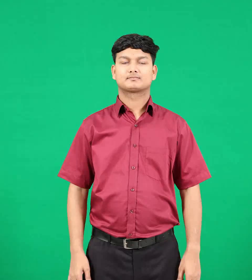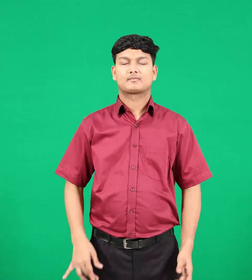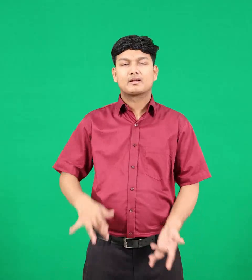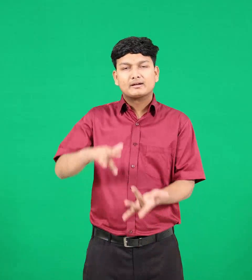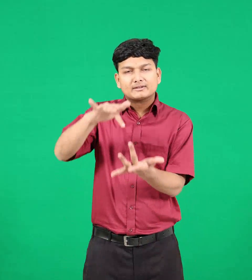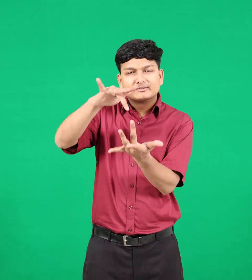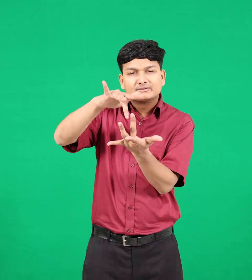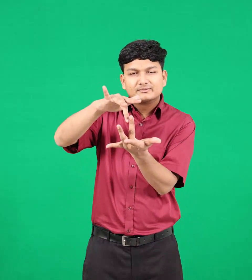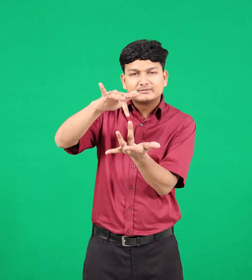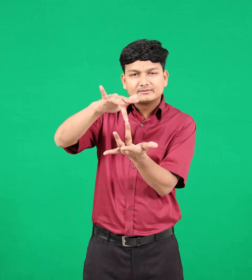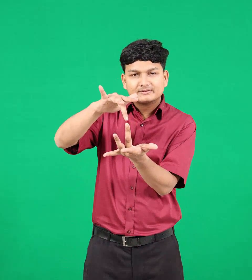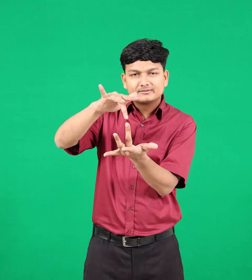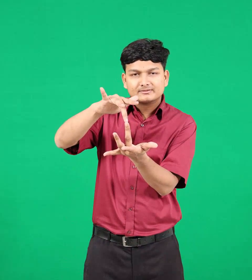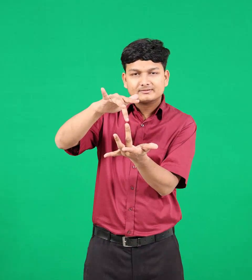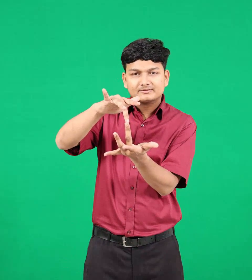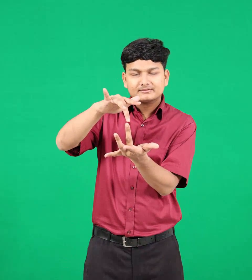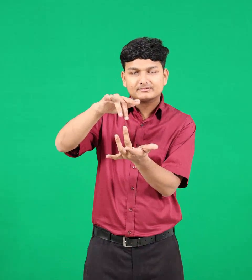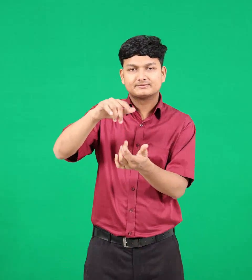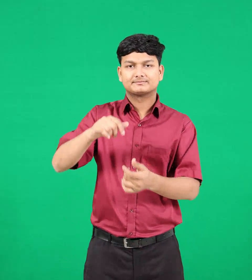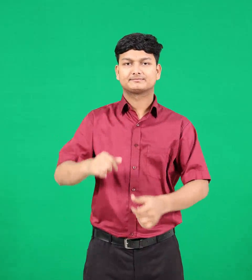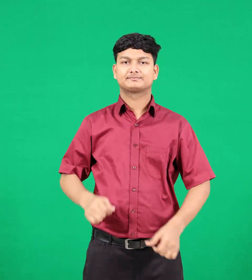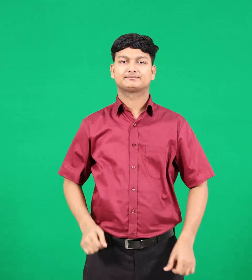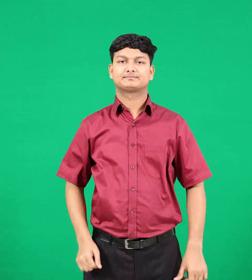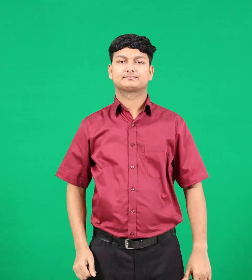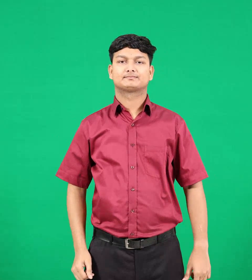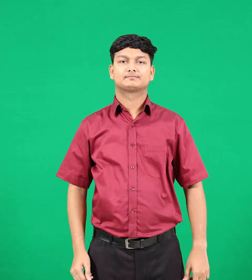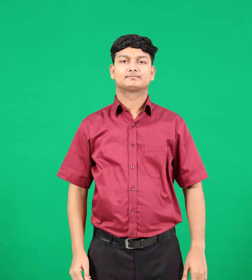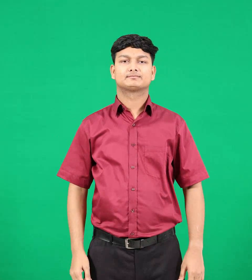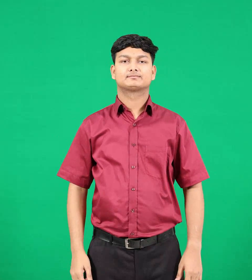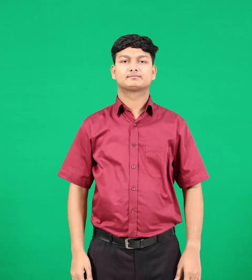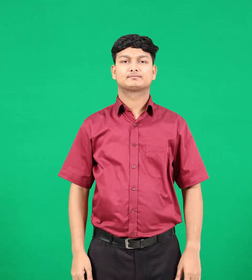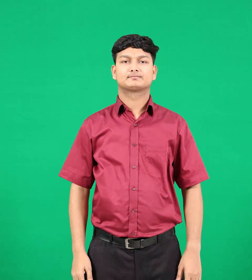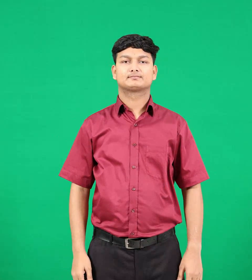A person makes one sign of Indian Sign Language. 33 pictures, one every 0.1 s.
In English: between
